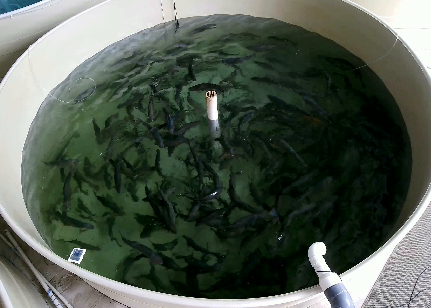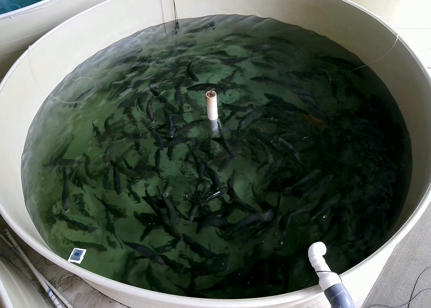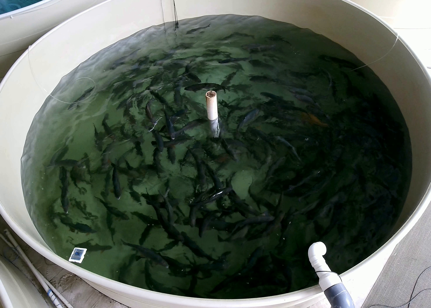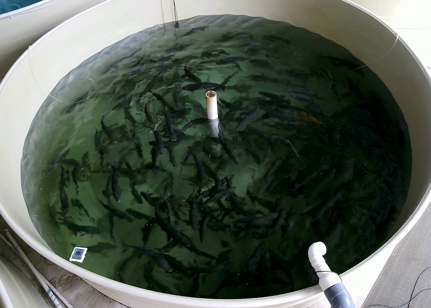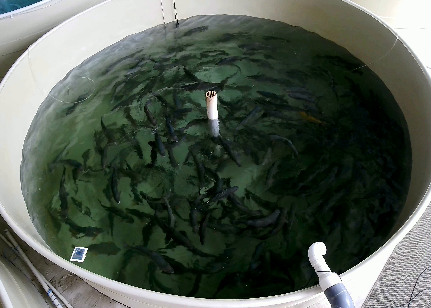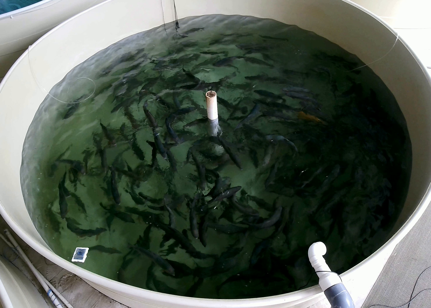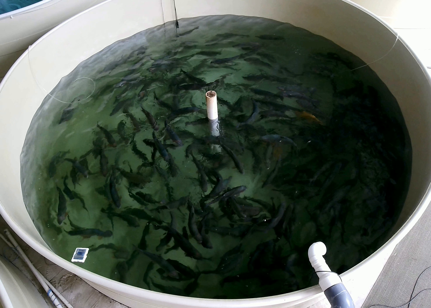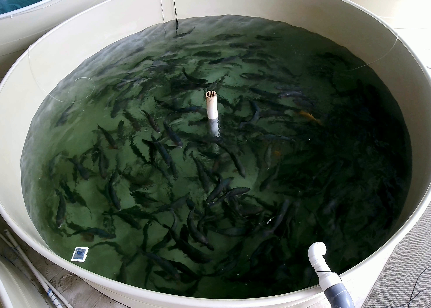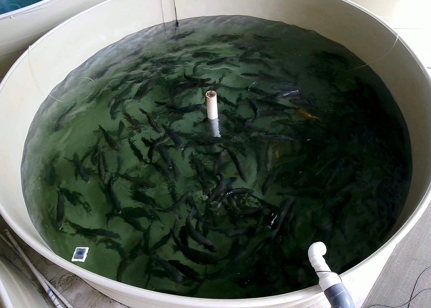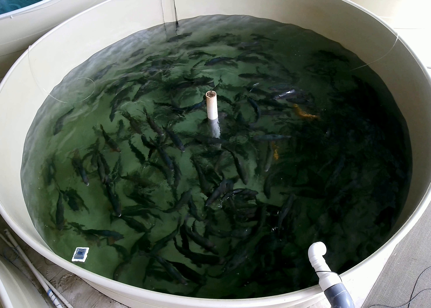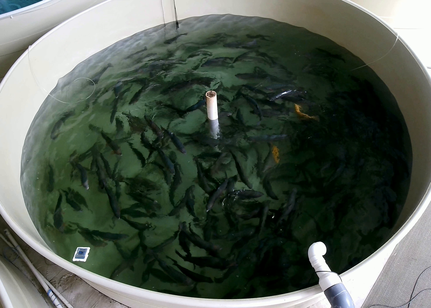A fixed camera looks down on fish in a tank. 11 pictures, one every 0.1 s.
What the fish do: Foraging.
